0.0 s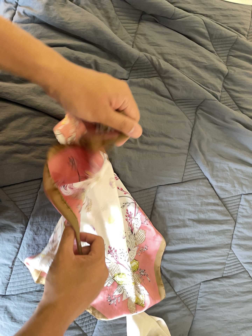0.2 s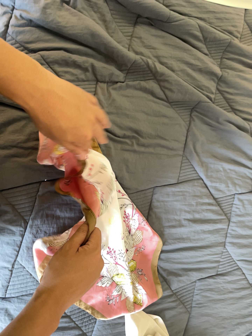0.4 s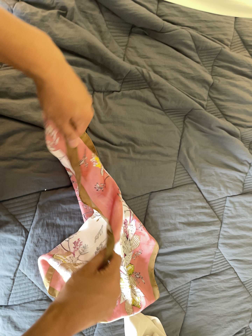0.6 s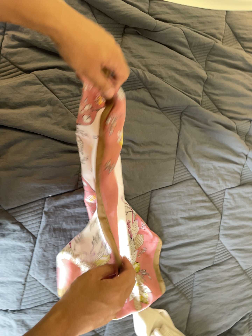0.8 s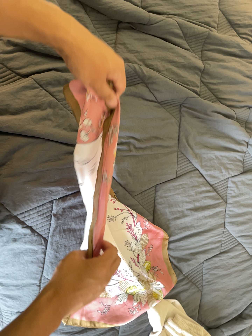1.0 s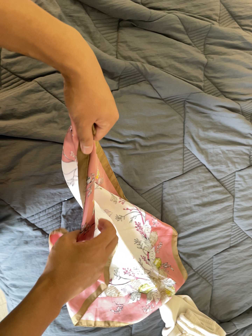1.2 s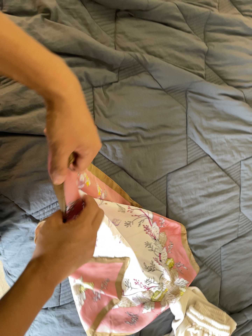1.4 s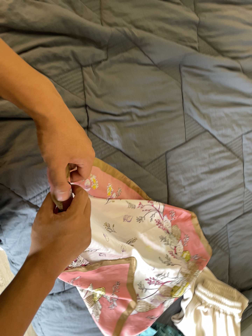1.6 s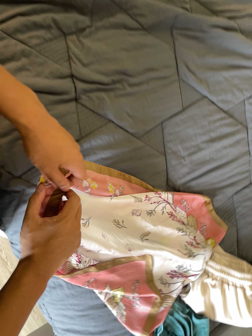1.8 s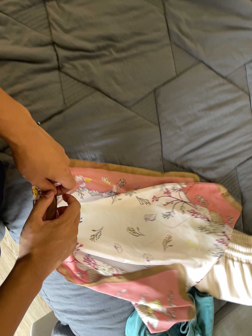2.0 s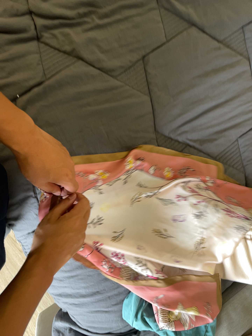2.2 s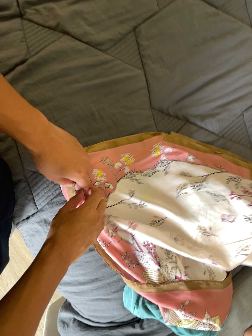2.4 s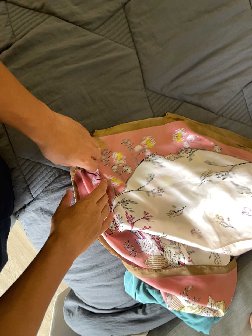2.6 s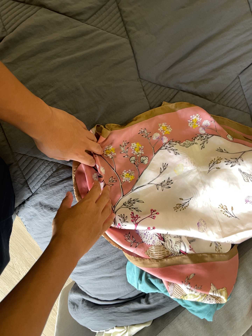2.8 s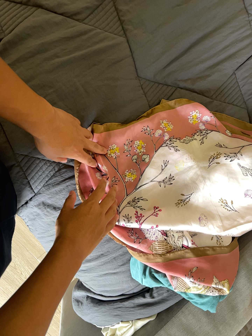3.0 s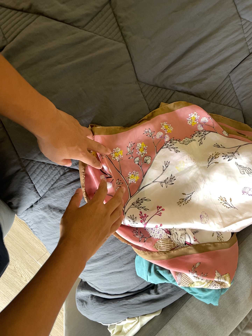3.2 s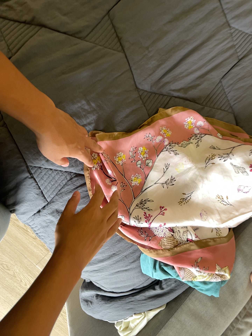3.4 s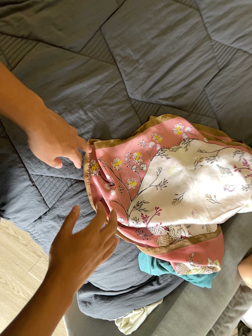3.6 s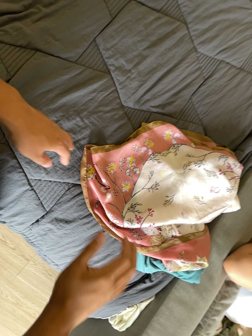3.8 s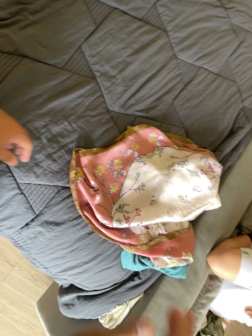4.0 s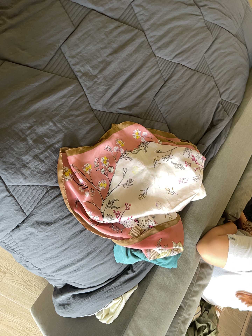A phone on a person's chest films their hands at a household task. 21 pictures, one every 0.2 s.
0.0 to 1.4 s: The camera's aim tips toward the bottom of its view by about 10 degrees. It rolls about its line of sight by about 15 degrees, and the scene rotates counterclockwise.
1.4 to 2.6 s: The camera pans to its left by about 15 degrees. It travels to its right, toward the bottom of its view and forward, about 38 cm. It rolls about its line of sight by about 20 degrees, and the scene rotates counterclockwise.
2.6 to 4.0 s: The camera pans to its right by about 20 degrees. It travels backward and to its left, about 26 cm, so what stands in front gets smaller. It rolls about its line of sight by about 10 degrees, and the scene rotates counterclockwise.
The film runs backward here.
